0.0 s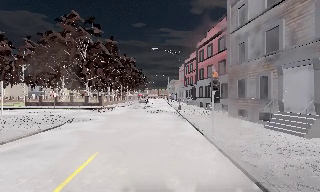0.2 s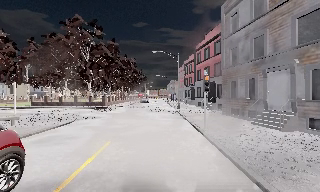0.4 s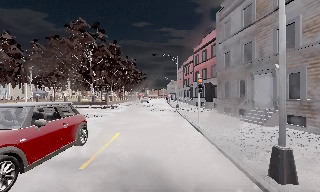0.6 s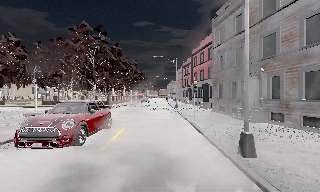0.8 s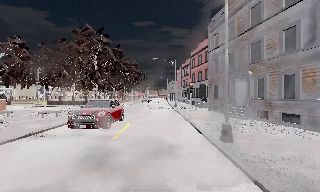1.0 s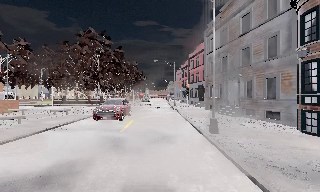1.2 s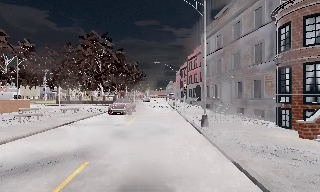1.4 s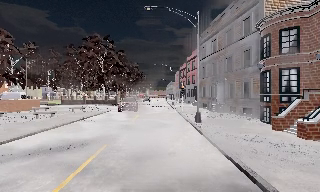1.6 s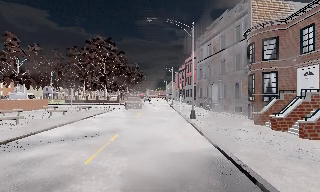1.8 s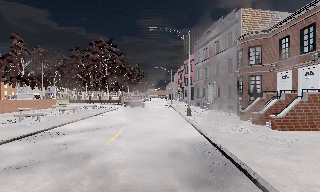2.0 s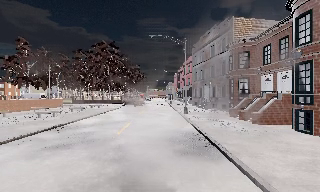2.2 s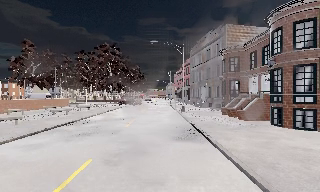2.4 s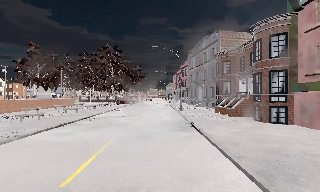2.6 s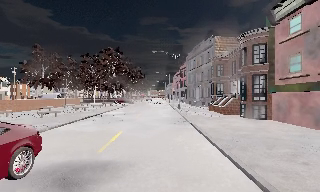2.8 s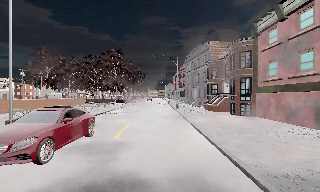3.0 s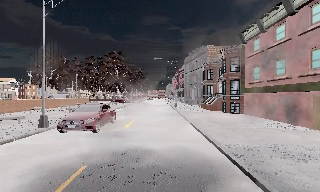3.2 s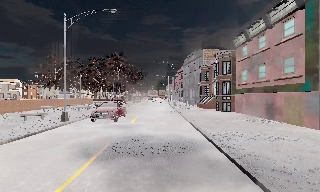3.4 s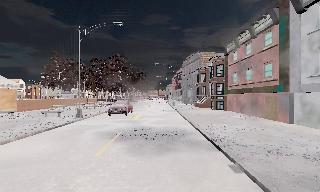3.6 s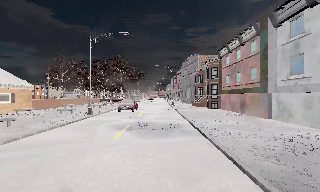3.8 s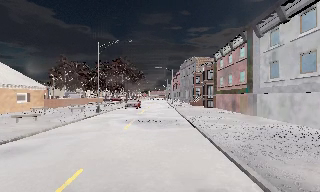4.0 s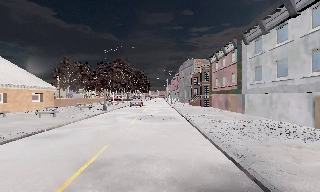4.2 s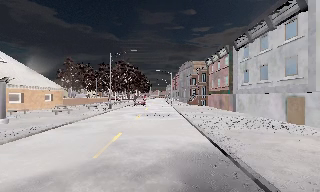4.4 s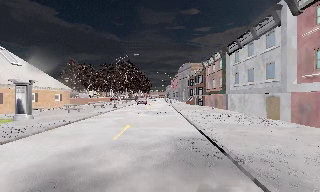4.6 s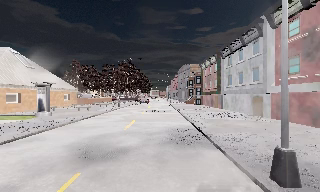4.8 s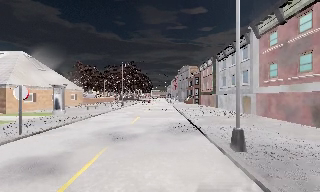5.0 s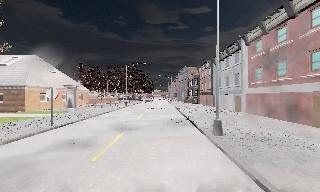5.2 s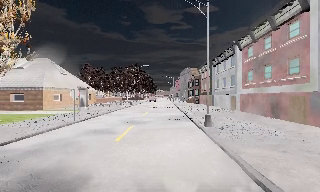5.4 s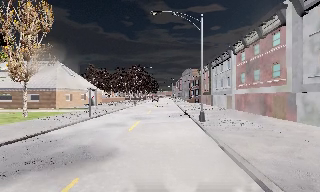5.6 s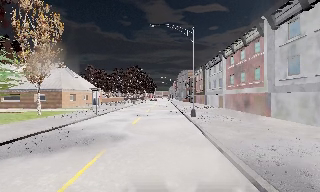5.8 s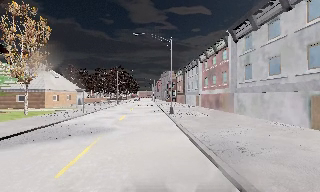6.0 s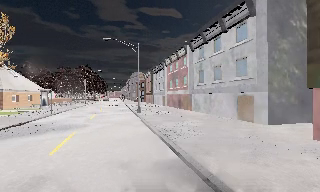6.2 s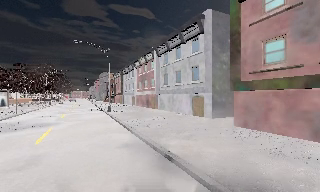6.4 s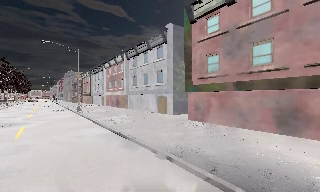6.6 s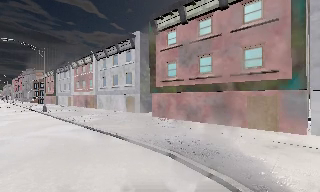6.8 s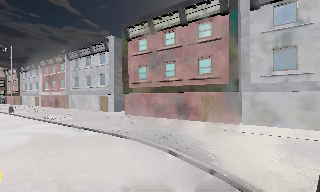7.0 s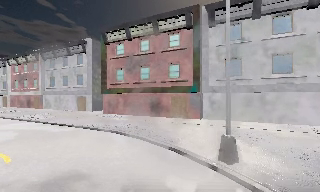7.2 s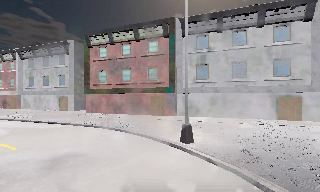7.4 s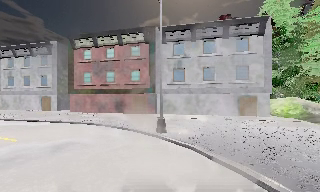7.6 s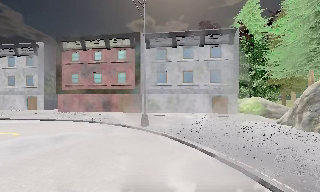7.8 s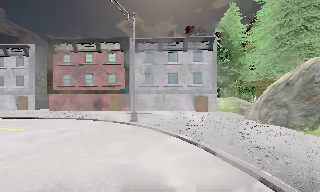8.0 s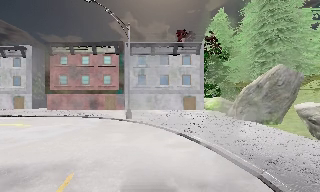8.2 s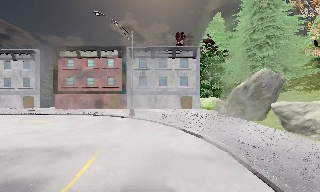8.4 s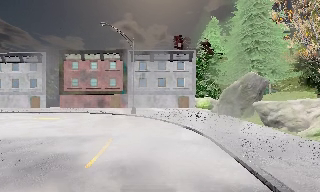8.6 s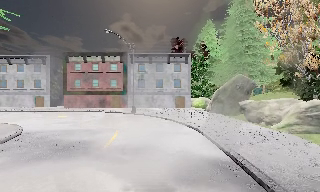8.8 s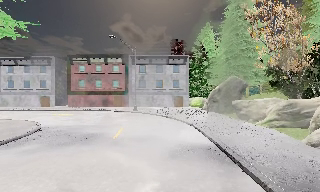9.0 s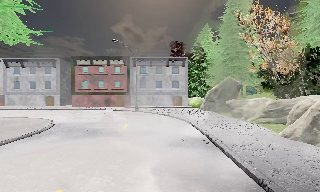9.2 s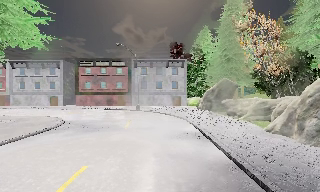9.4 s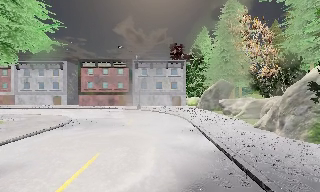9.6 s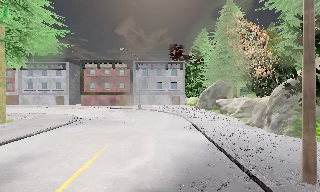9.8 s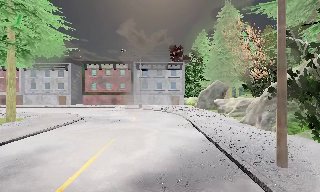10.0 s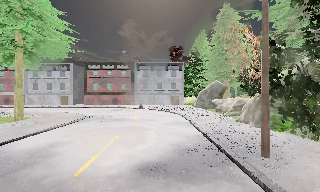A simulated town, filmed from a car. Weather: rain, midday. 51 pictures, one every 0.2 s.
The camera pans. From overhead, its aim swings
clockwise.
The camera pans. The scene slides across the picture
to the left.
0.0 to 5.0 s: The camera travels backward, about 45 m, so what stands in front gets smaller.
5.0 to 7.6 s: The camera swings to its right by about 80 degrees, and the scene slides to the left. It travels backward, about 25 m.
7.6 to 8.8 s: The camera travels backward, about 9 m, so what stands in front gets smaller.
8.8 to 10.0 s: The camera travels backward, about 5 m, so what stands in front gets smaller. It loses speed.
The film runs backward here.
